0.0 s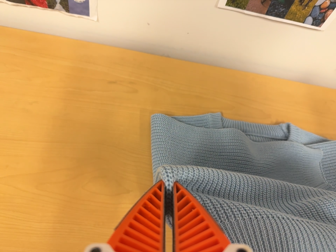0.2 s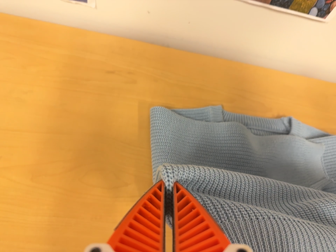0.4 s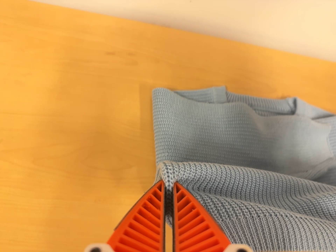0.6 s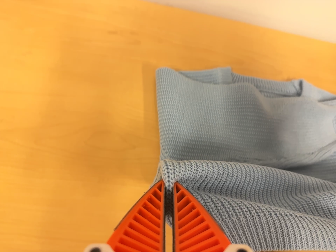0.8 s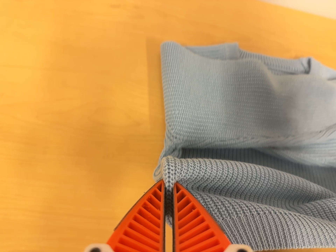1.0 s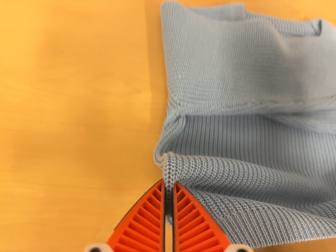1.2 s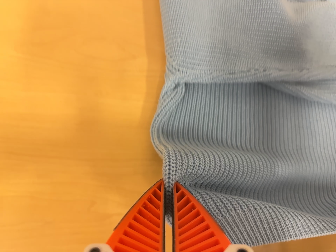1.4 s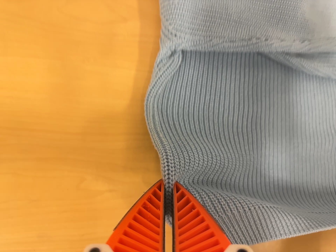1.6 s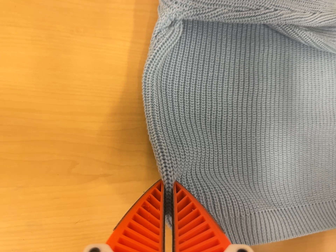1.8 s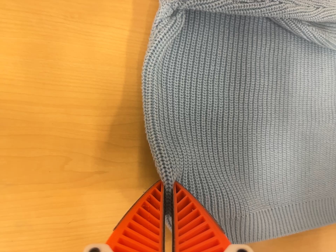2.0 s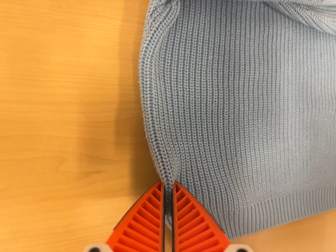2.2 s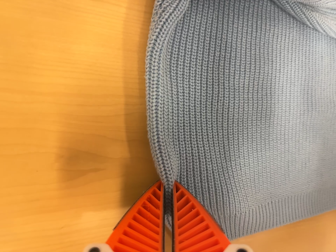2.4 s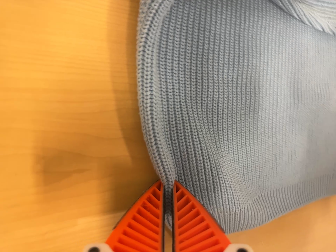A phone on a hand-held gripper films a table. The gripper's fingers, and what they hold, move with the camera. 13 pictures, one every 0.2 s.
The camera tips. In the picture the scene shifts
upward.
0.0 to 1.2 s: The camera travels toward the bottom of its view and forward, about 12 cm, so close, fixed things drift upward. Its aim tips toward the bottom of its view by about 20 degrees, and the scene shifts upward.
1.2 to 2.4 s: The camera pans to its right by about 15 degrees. It travels forward and to its left, about 10 cm, so what stands in front looms larger. Its aim tips toward the bottom of its view by about 15 degrees, and the scene shifts upward.
The film runs backward here.
